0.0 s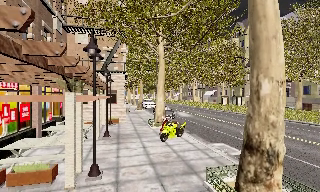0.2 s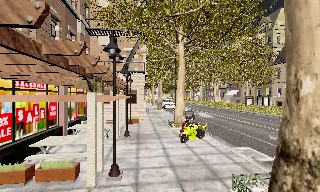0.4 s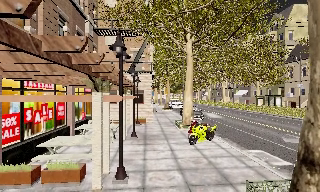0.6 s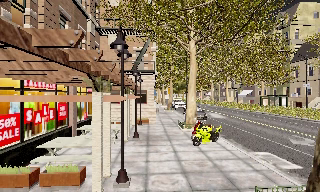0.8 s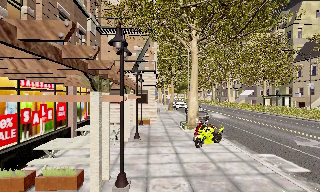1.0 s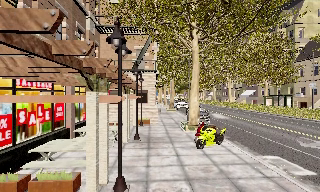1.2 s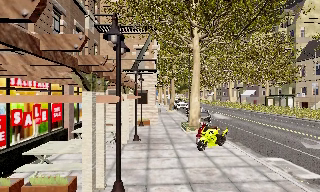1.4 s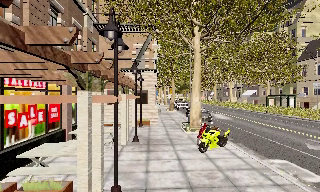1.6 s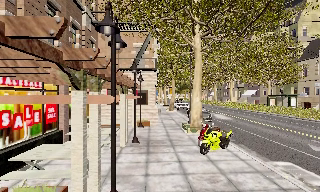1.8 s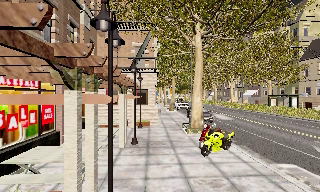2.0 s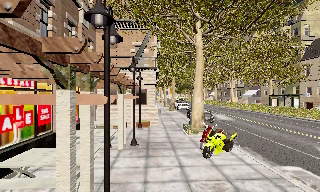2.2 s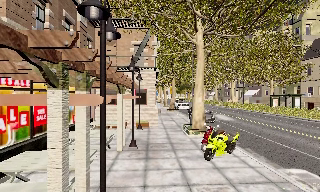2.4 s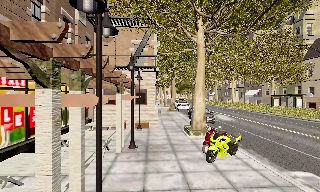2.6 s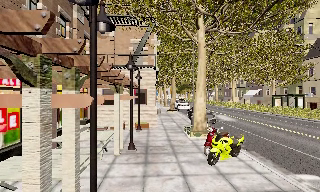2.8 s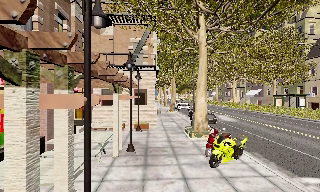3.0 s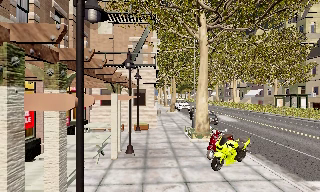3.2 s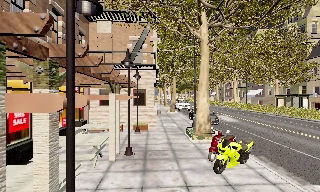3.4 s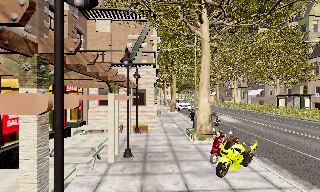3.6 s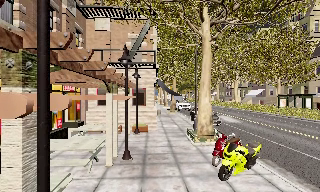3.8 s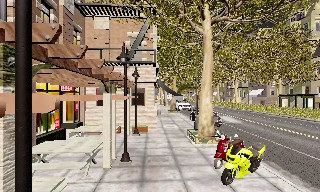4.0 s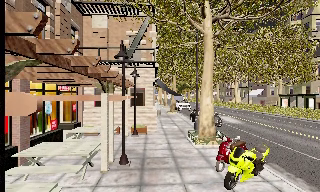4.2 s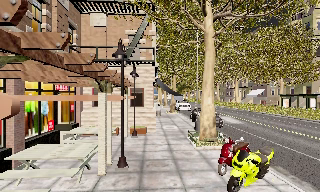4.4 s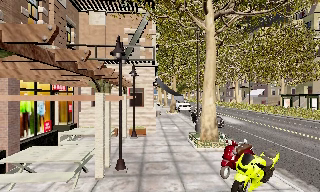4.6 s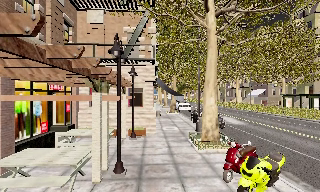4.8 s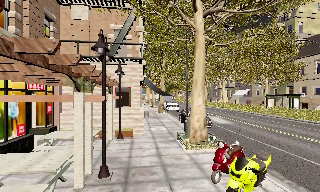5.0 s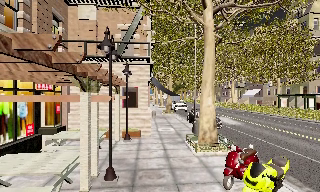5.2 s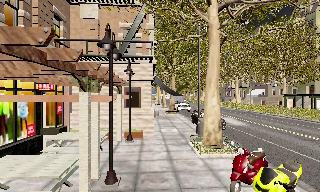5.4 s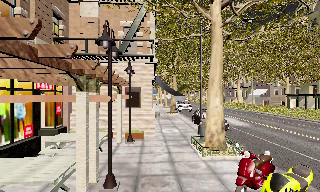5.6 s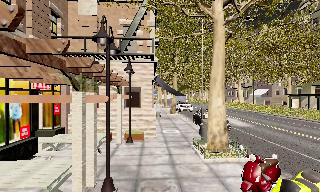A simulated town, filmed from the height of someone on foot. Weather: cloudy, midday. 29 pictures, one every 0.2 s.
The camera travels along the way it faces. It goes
forward.
0.0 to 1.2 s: The camera pans to its left, which is counterclockwise from overhead, by about 10 degrees. It travels forward, about 1.5 m, so what stands in front looms larger.
1.2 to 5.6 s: The camera travels forward, about 4.5 m, so what stands in front looms larger.
The film runs forward here.
